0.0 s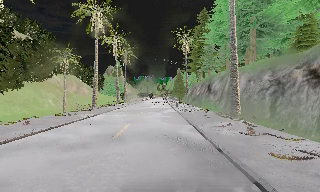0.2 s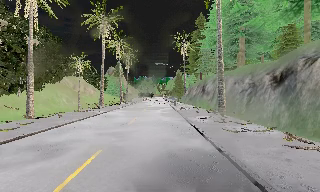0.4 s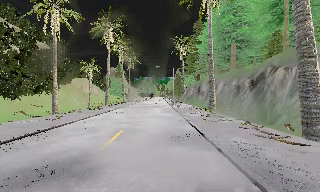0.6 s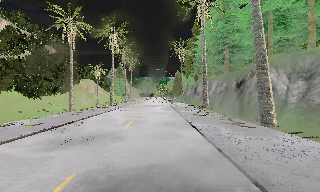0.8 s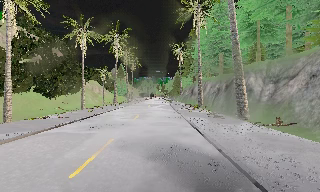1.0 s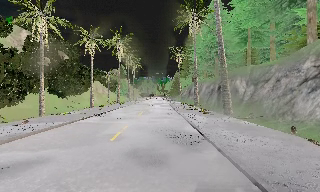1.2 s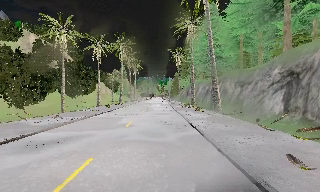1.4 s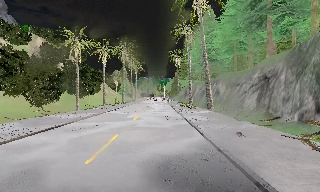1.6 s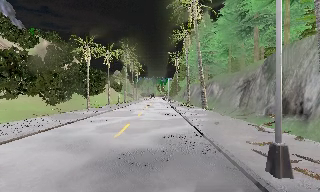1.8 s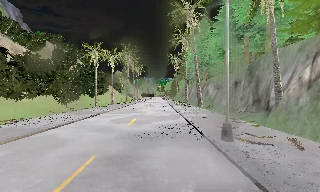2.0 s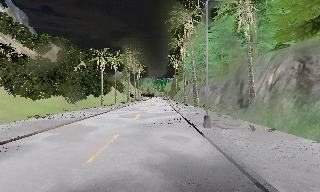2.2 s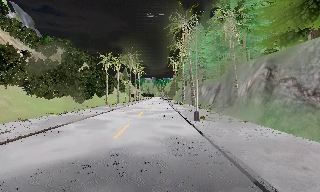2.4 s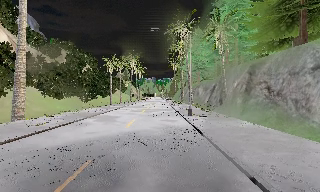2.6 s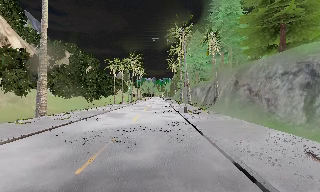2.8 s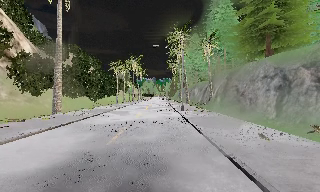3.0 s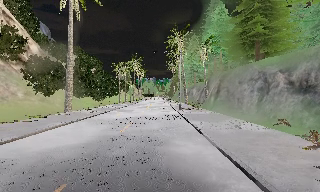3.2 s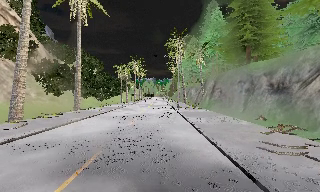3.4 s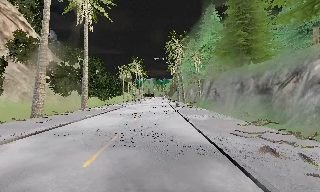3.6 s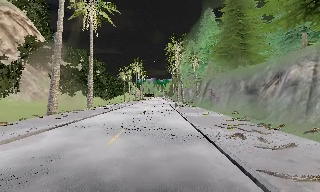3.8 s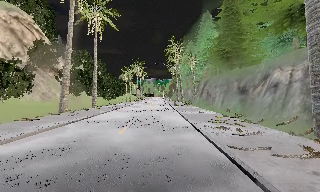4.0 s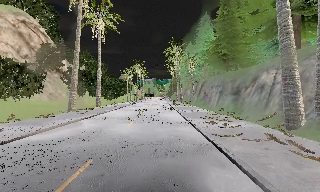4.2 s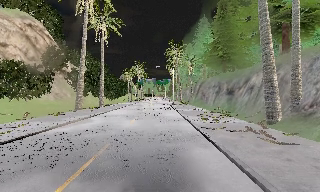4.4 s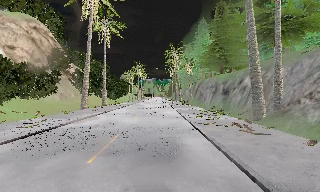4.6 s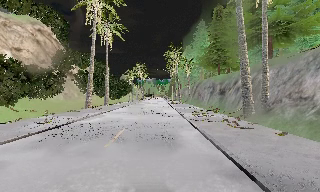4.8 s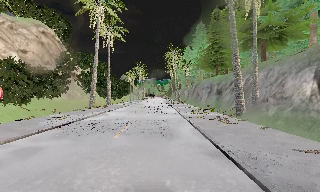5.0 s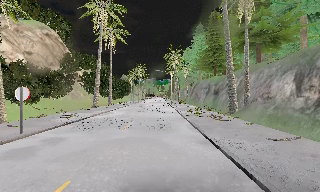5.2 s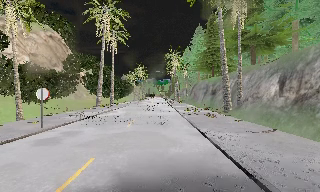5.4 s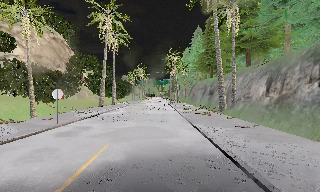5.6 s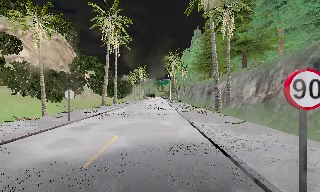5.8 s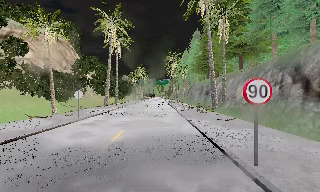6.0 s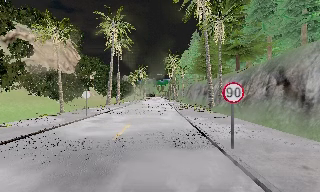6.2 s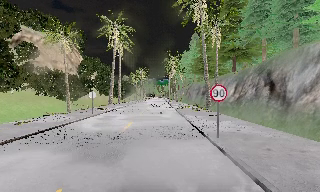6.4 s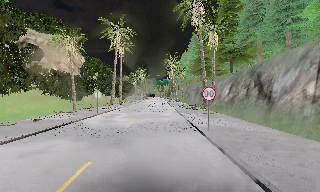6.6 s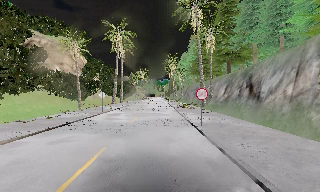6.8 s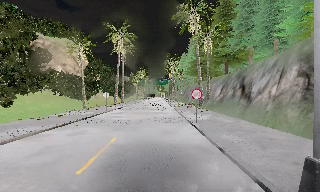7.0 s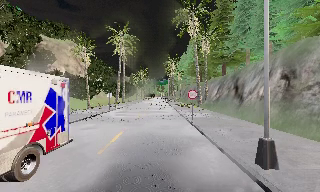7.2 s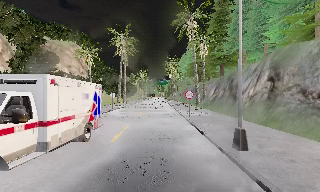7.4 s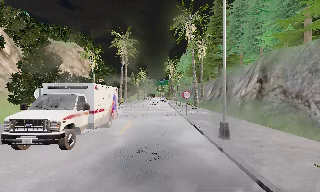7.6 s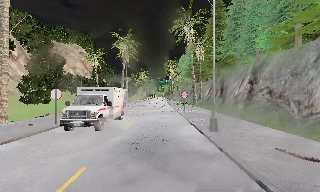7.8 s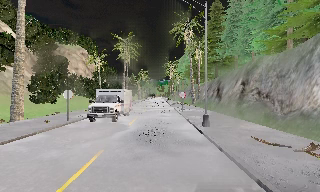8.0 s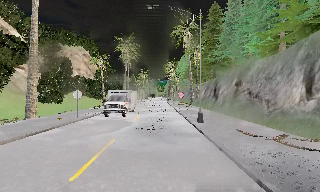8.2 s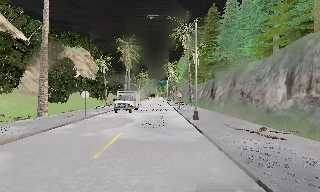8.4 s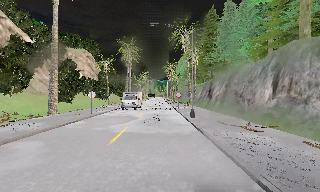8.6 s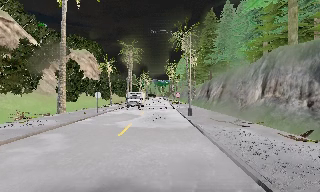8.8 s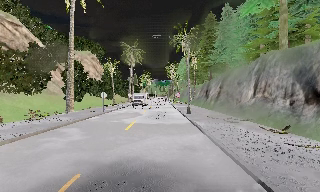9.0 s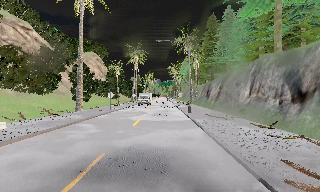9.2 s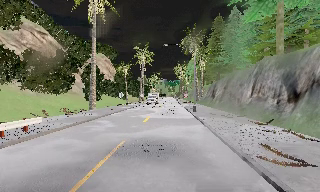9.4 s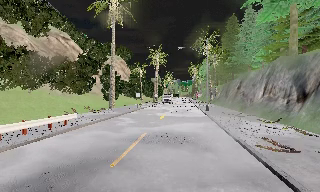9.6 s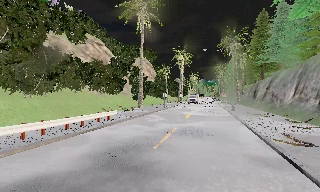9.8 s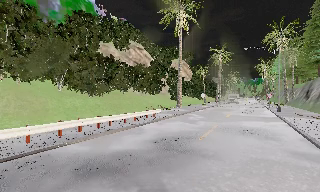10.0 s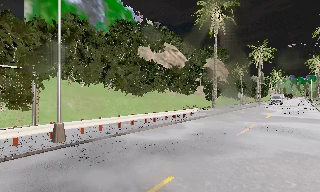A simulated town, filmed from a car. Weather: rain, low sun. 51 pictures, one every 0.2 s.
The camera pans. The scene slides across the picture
to the right.
The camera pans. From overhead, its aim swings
counterclockwise.
0.0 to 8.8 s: The camera travels backward, about 85 m, so what stands in front gets smaller. It loses speed.
8.8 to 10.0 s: The camera swings to its left by about 40 degrees, and the scene slides to the right. It travels backward, about 8 m.
The film runs backward here.
